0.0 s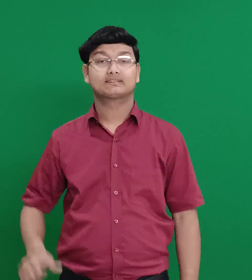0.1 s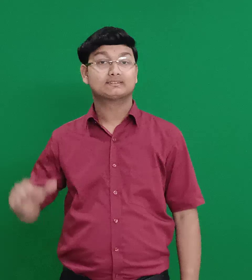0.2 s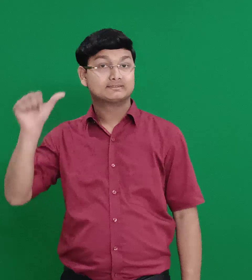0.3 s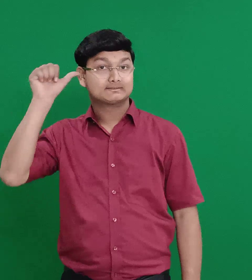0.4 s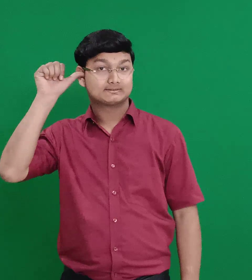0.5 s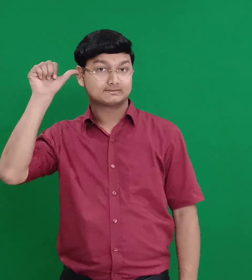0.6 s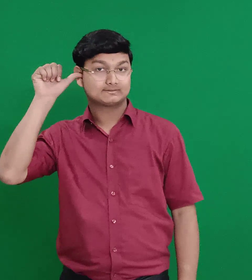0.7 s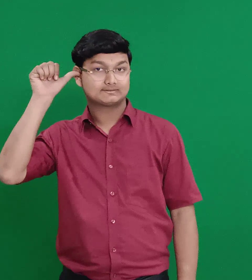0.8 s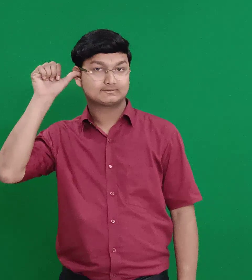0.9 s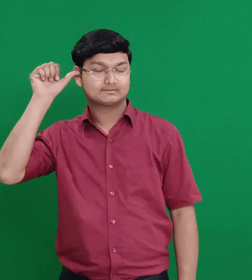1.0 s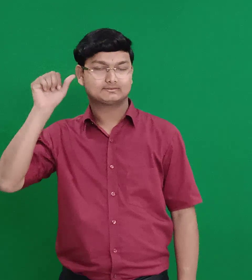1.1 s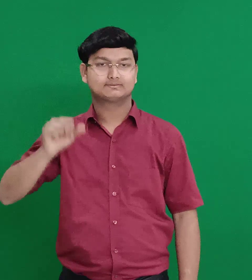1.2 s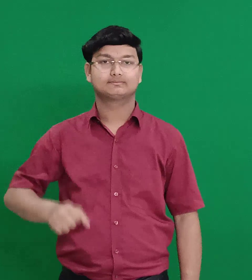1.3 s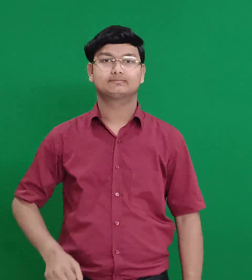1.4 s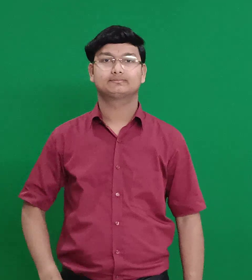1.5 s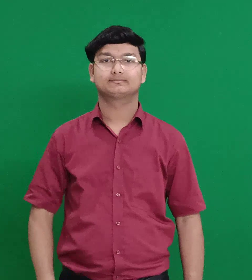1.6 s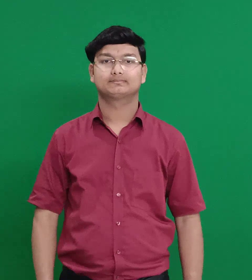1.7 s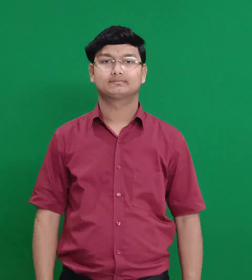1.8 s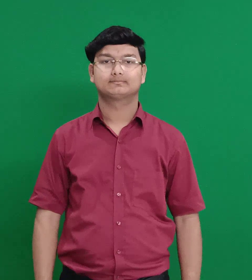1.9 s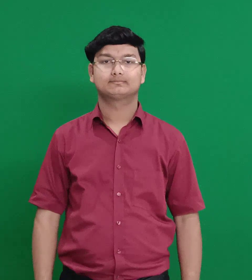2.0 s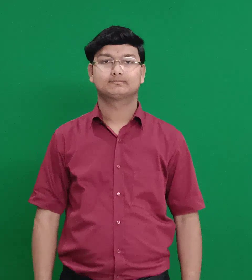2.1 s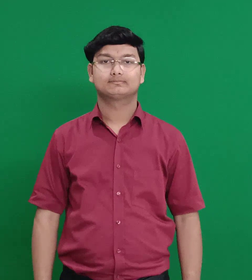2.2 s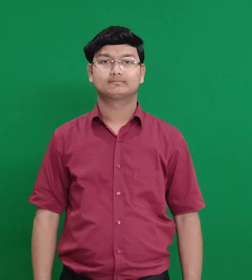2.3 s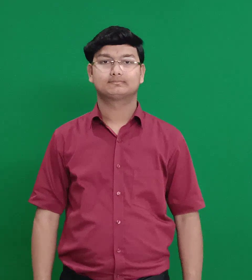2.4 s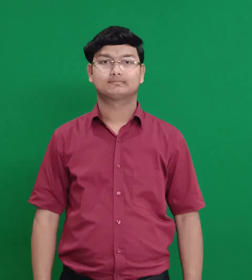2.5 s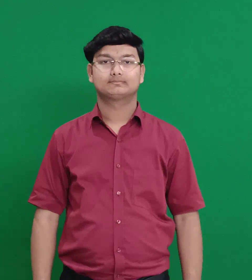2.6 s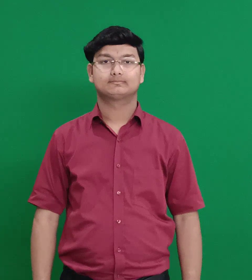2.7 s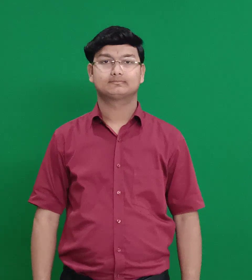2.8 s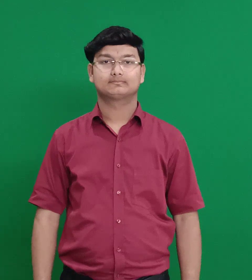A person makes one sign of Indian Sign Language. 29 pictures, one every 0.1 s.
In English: elizabeth
